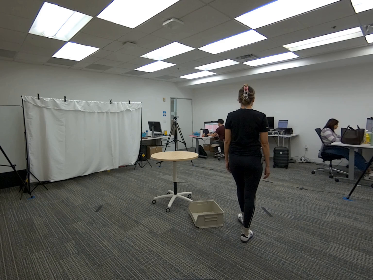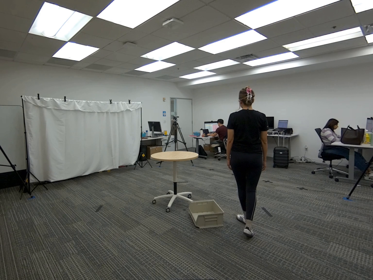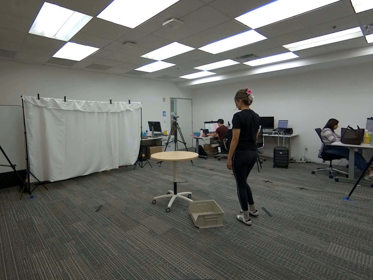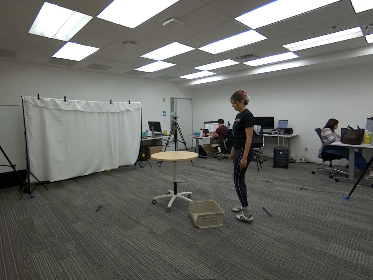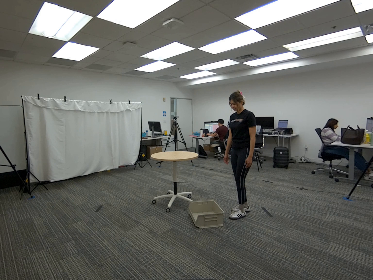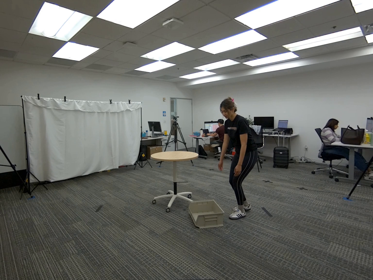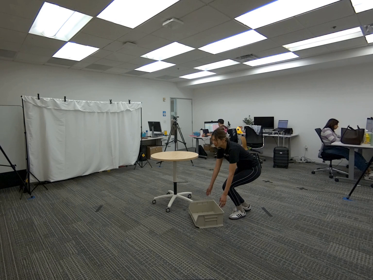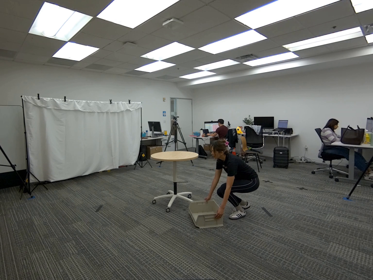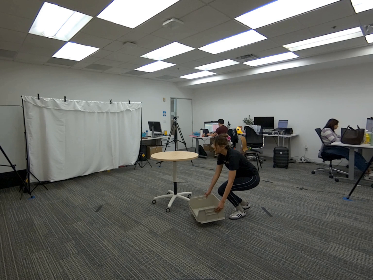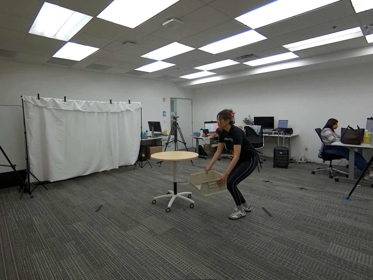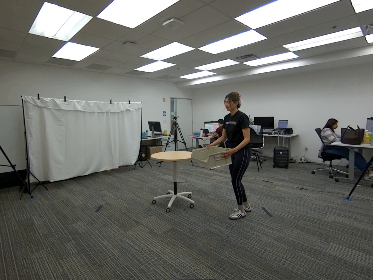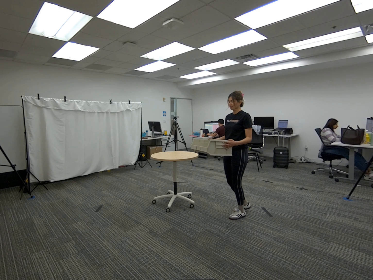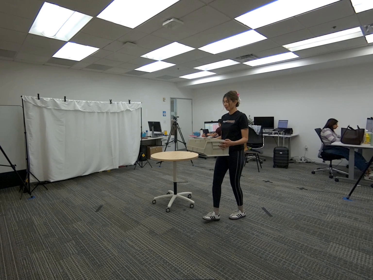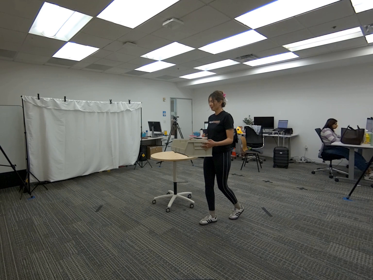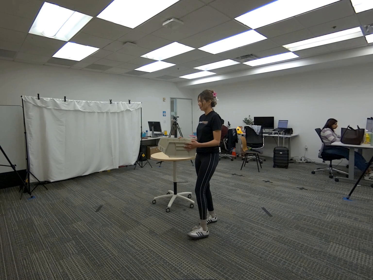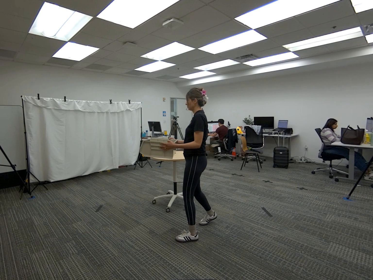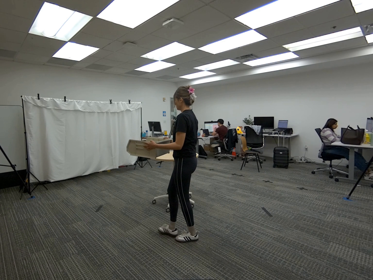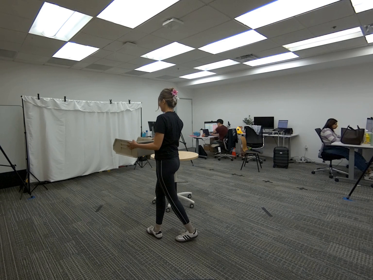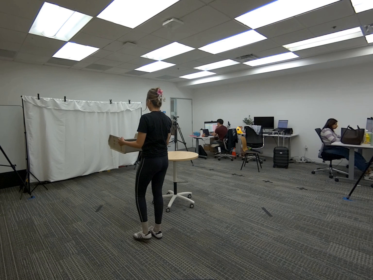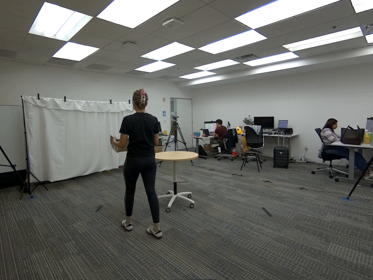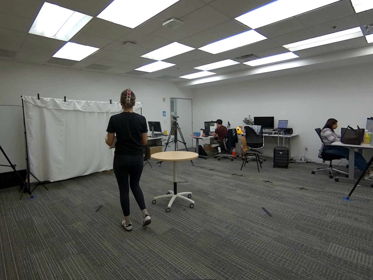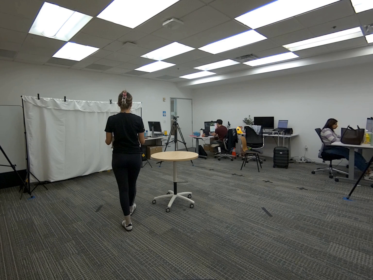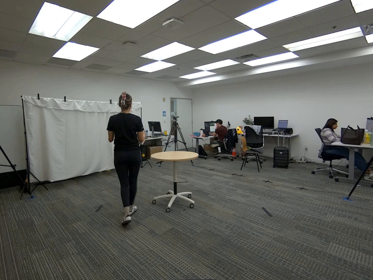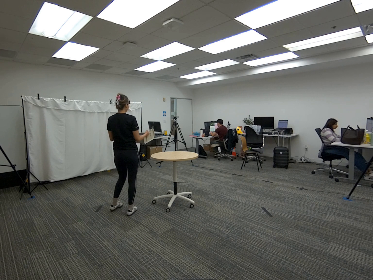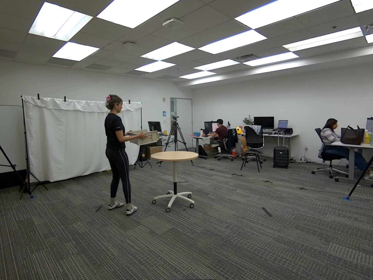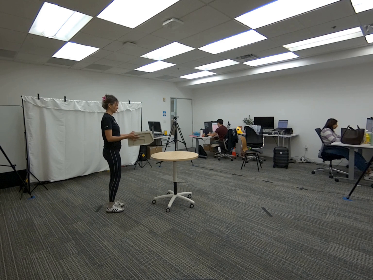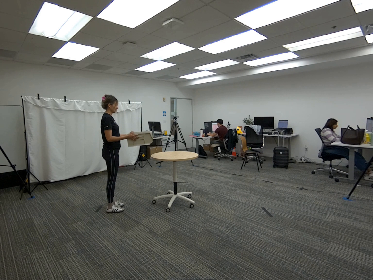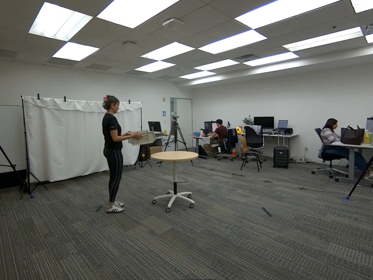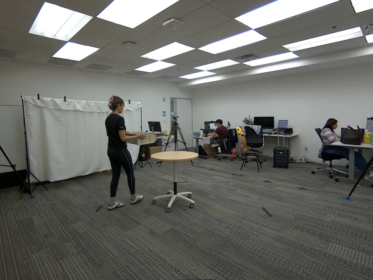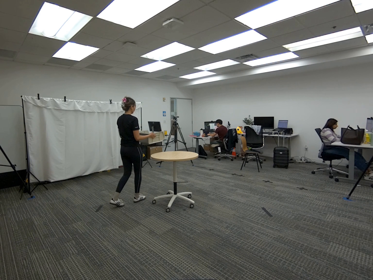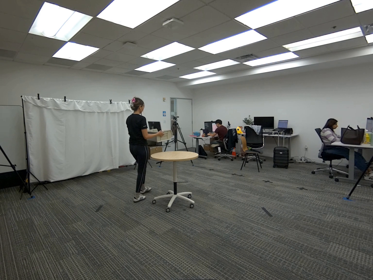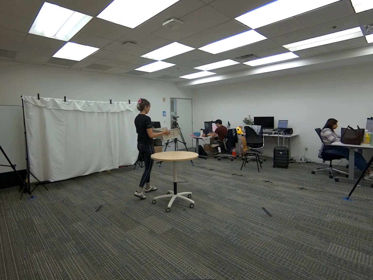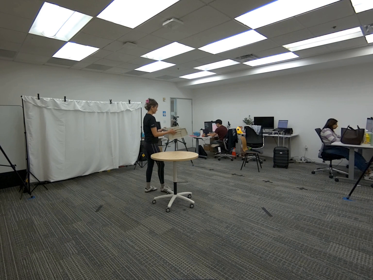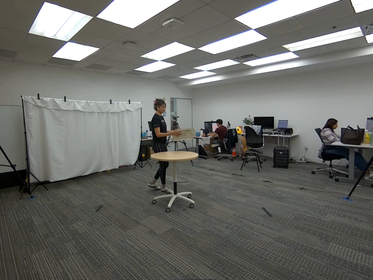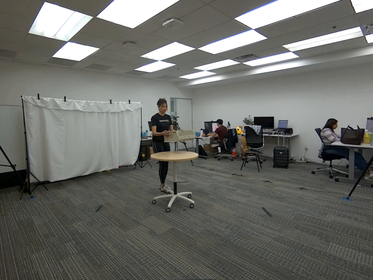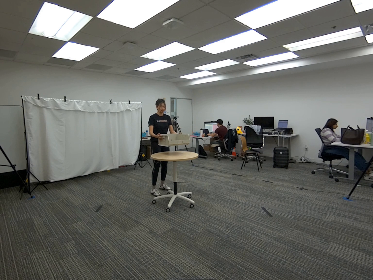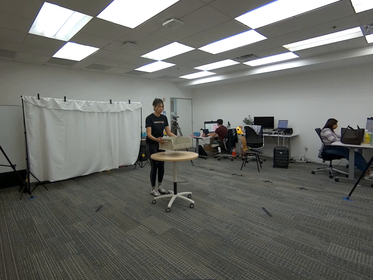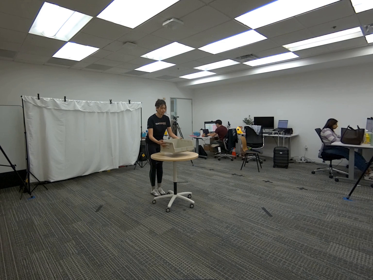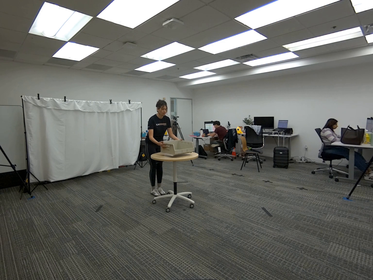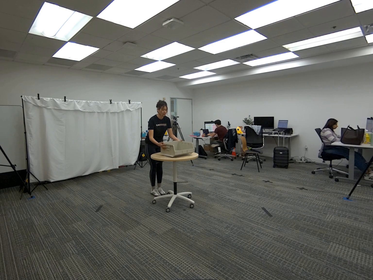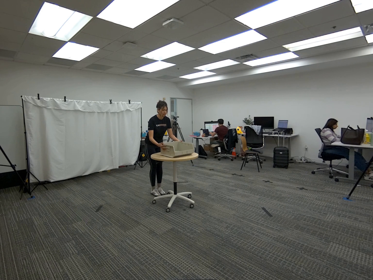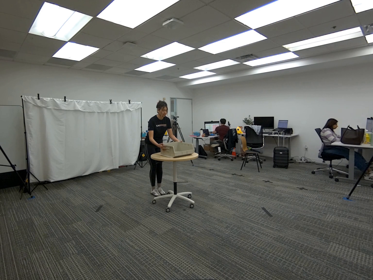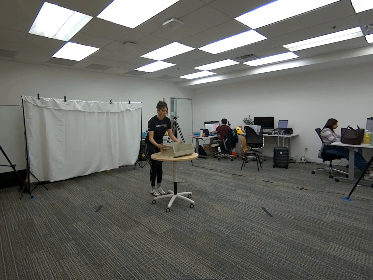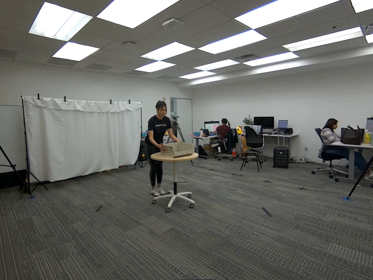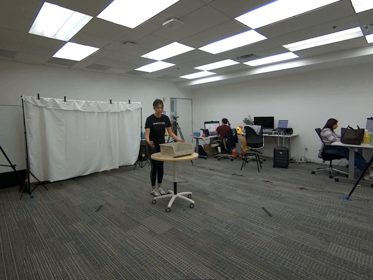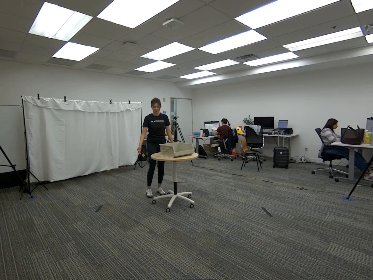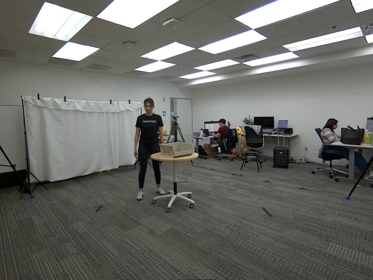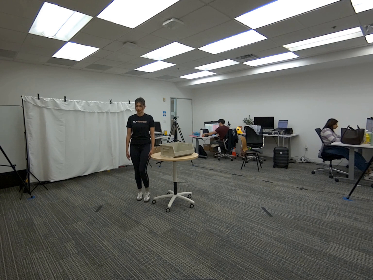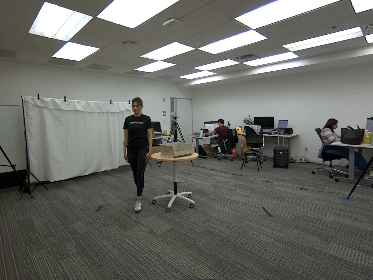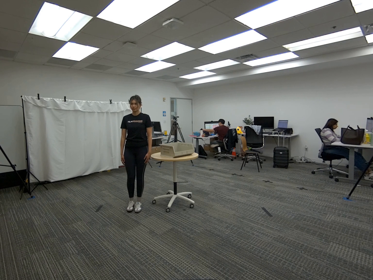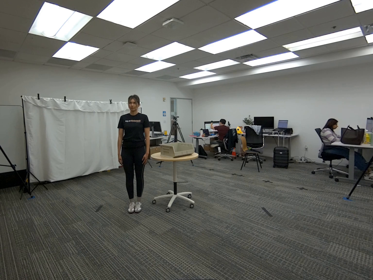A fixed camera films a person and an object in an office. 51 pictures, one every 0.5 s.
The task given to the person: Walk over to the beige bin on the ground and pick up the beige bin using both hands and place the beige bin on the round table.
